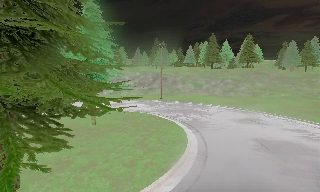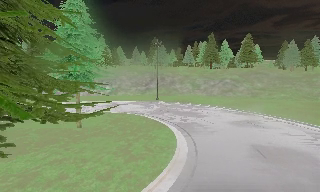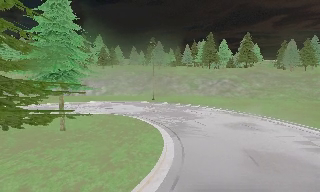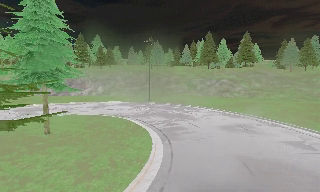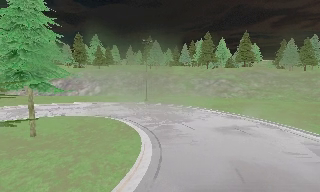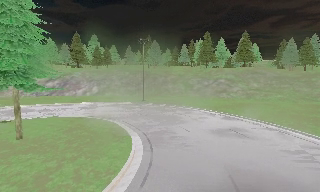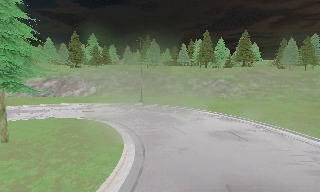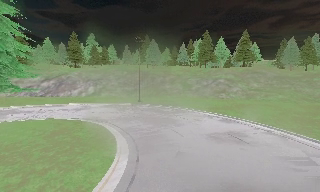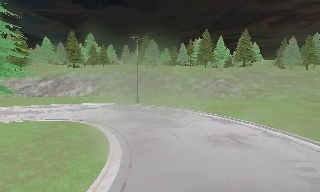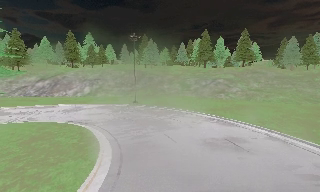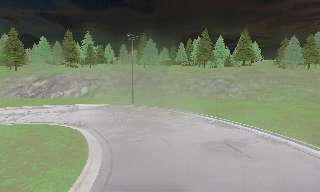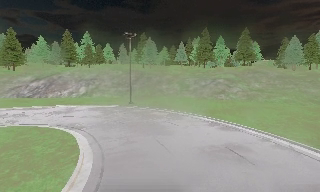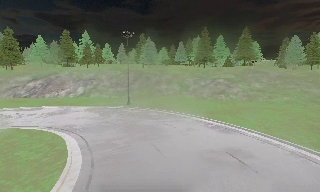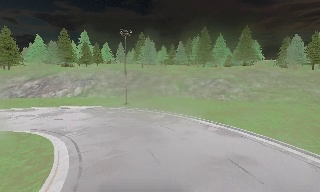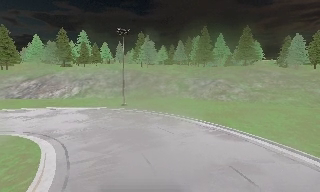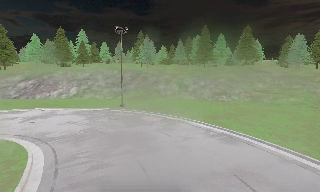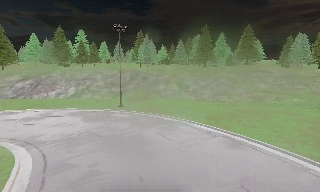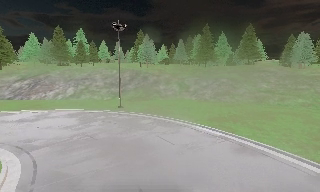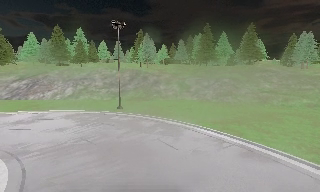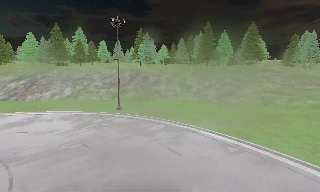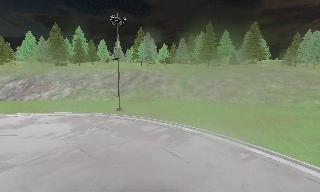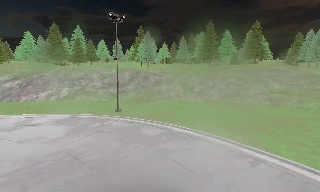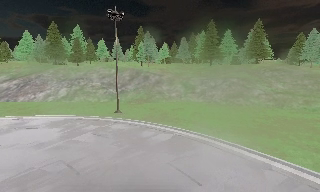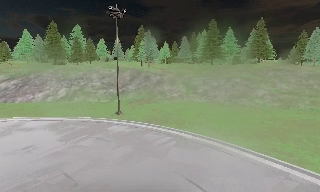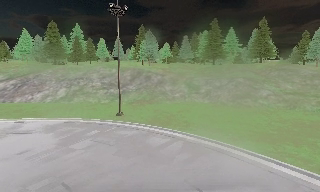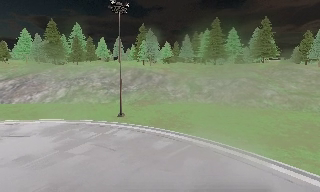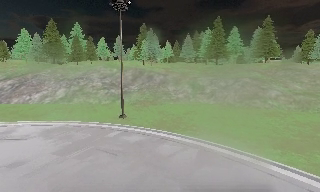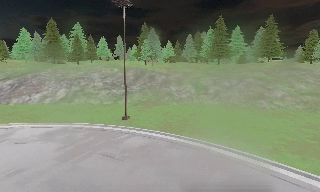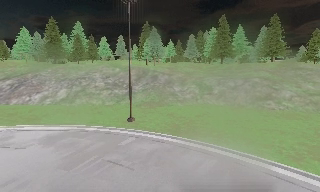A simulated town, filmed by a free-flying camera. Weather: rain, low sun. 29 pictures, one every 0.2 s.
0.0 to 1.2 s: The camera travels forward and to its right, about 6 m, so what stands in front looms larger. It loses speed.
1.2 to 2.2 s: The camera travels forward and to its right, about 3.5 m, so what stands in front looms larger.
2.2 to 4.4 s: The camera travels forward, about 8 m, so what stands in front looms larger.
4.4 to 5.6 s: The camera travels forward and to its left, about 4.5 m, so what stands in front looms larger.
The film runs forward here.
